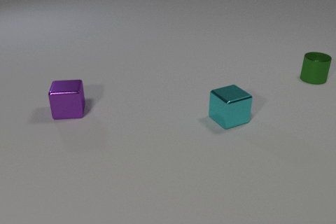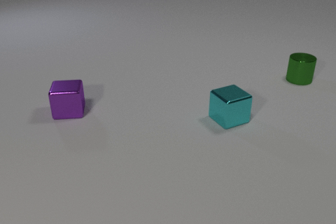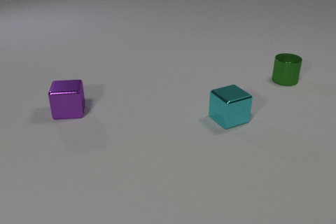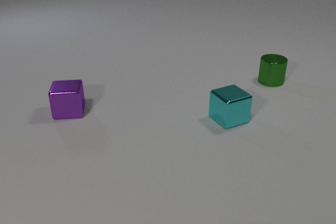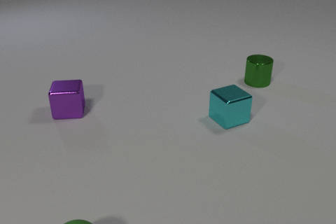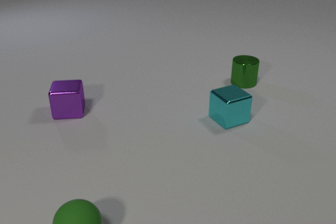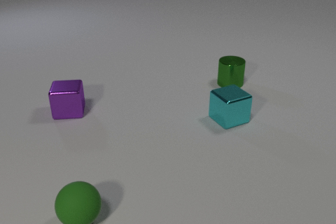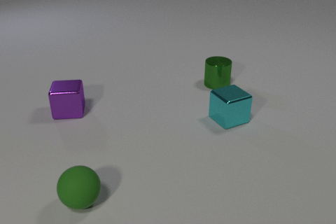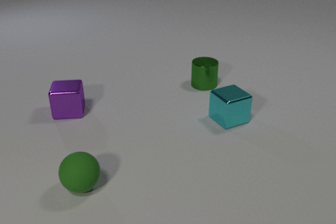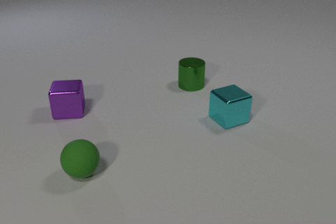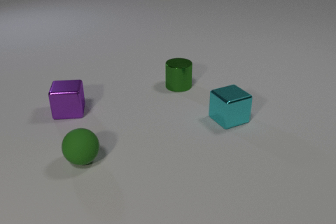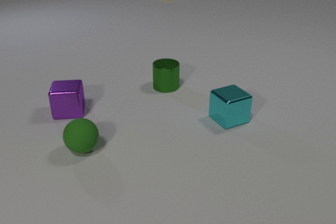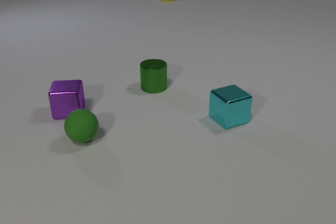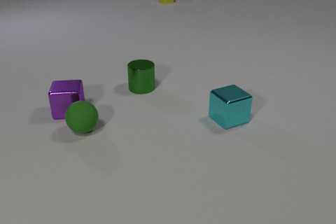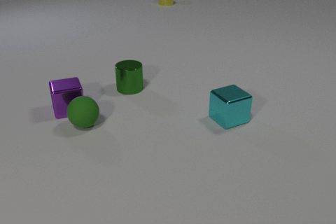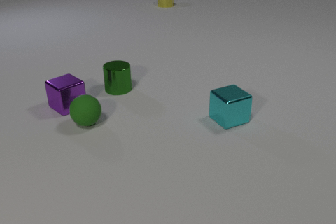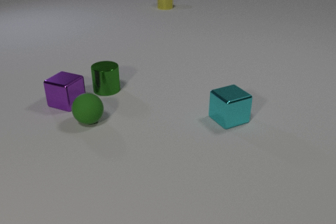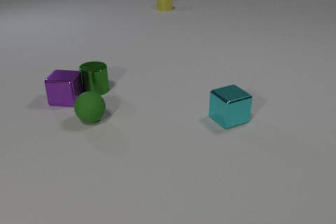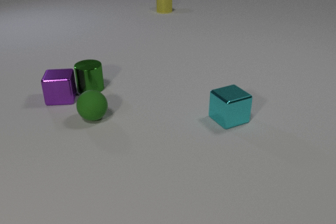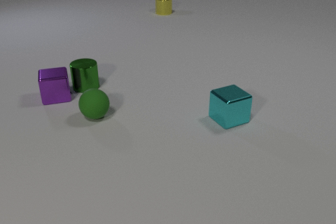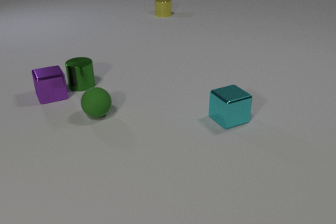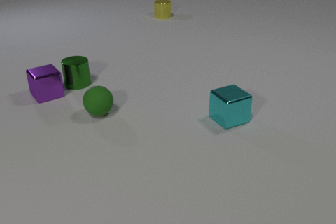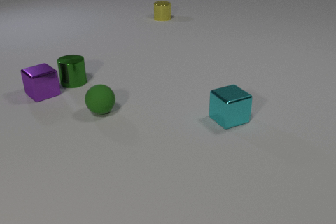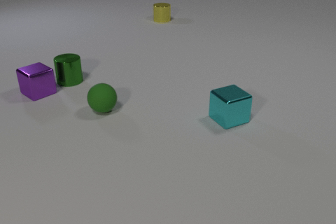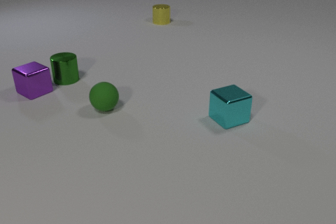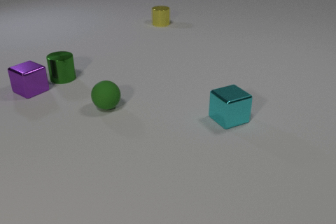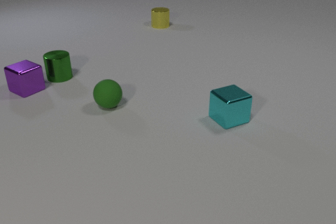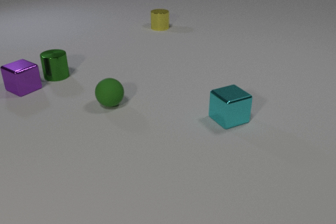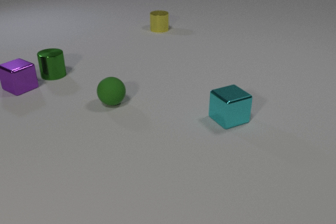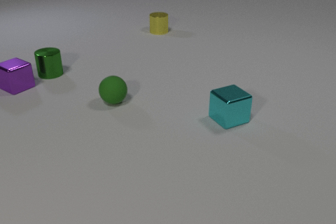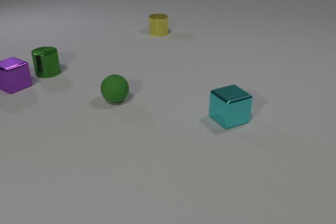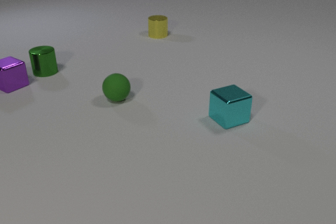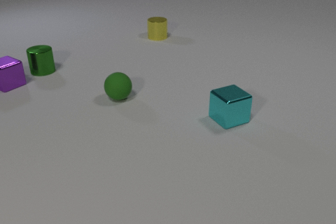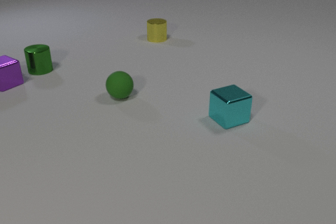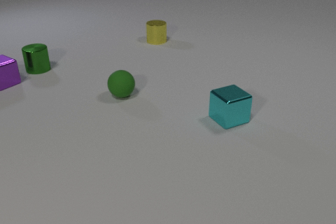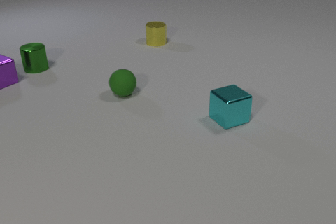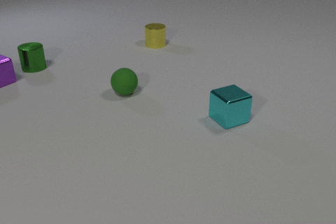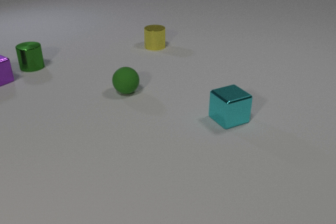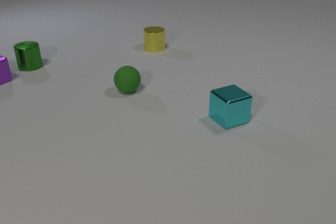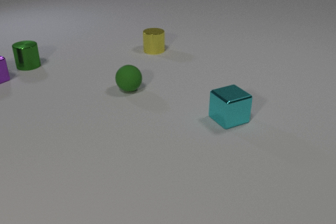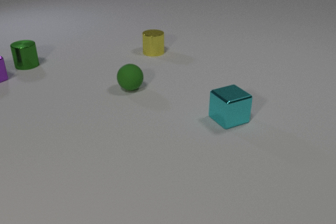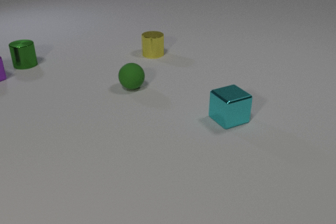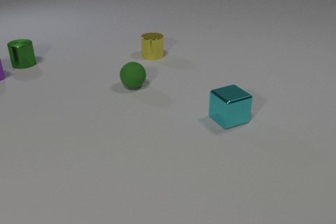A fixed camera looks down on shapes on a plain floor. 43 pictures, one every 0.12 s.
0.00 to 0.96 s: The green rubber sphere comes in at the bottom edge, rolls away from the camera. The green metal cylinder slides to the left.
0.96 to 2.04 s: The green rubber sphere rolls away from the camera. The purple metal cube slides away from the camera, spins so that its near face slides to the right, counterclockwise seen from above. The yellow metal cylinder comes in at the top edge, slides toward the camera. The green metal cylinder slides to the left. The green rubber sphere and the purple metal cube collide. The purple metal cube and the green metal cylinder collide.
2.04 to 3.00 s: The green rubber sphere rolls away from the camera and to the right. The purple metal cube slides to the left and away from the camera, spins counterclockwise seen from above by about 60 degrees, its near face sliding to the right. The yellow metal cylinder slides toward the camera. The green metal cylinder slides away from the camera and to the left.
3.00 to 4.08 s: The green rubber sphere rolls away from the camera and to the right. The purple metal cube slides away from the camera and to the left. The yellow metal cylinder slides toward the camera. The green metal cylinder slides away from the camera and to the left.
4.08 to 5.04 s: The green rubber sphere rolls away from the camera and to the right. The purple metal cube slides away from the camera and to the left. The yellow metal cylinder slides toward the camera. The green metal cylinder slides away from the camera and to the left.
How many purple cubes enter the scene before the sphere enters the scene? 0.
What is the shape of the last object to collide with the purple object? cylinder.
What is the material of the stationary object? metal.
